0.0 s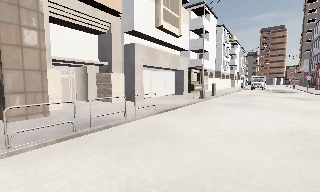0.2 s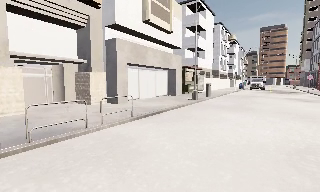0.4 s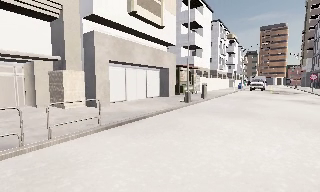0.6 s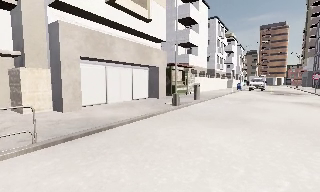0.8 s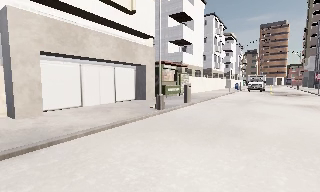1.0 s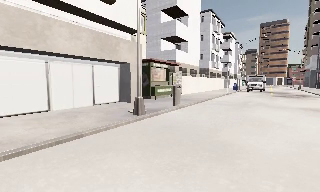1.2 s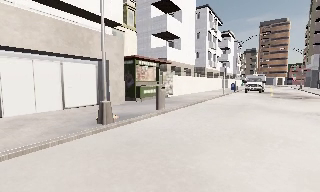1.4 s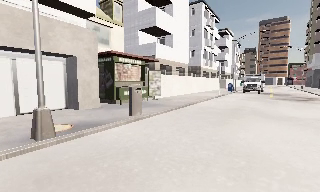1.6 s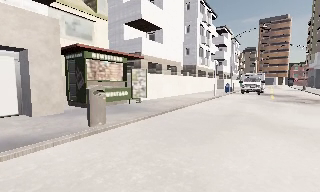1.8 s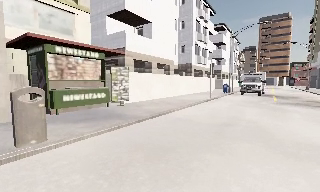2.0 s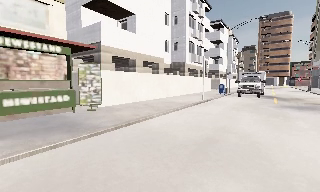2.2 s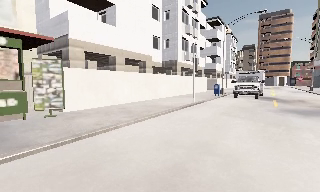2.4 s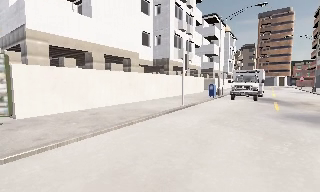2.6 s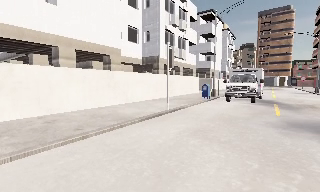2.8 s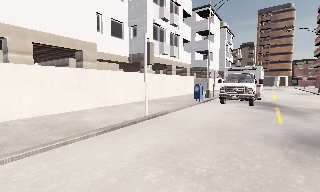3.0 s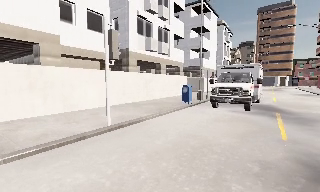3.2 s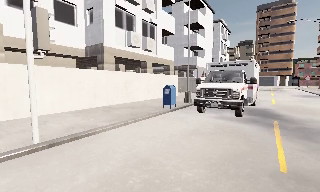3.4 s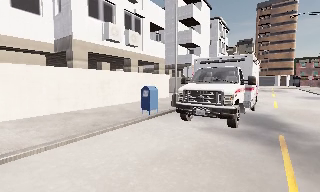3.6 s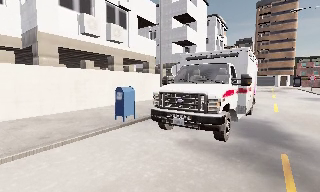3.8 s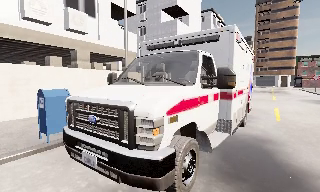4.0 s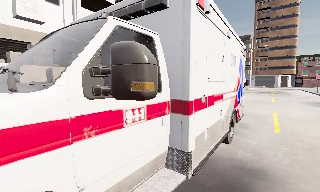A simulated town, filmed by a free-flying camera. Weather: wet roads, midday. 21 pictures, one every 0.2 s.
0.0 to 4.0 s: The camera travels forward and to its right, about 35 m, so what stands in front looms larger.
The film runs forward here.
